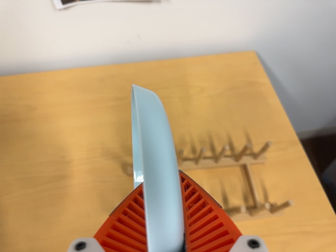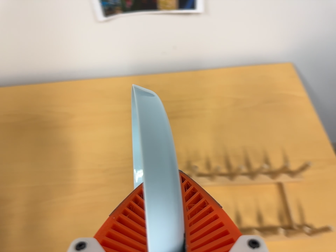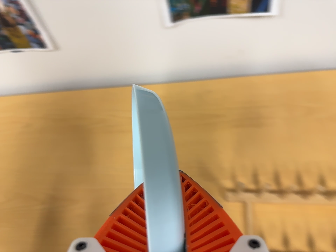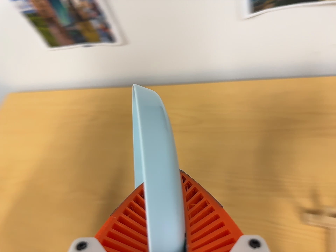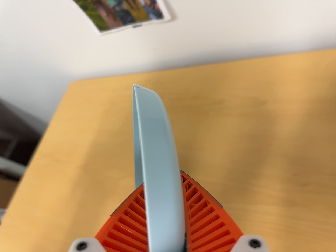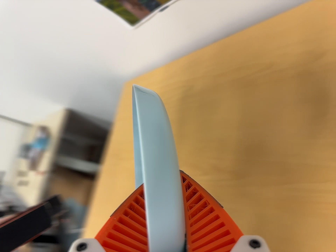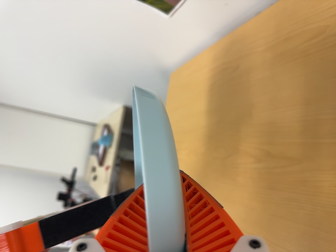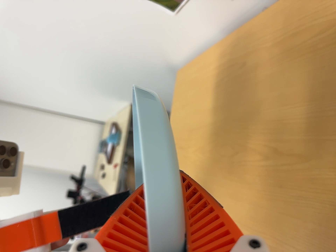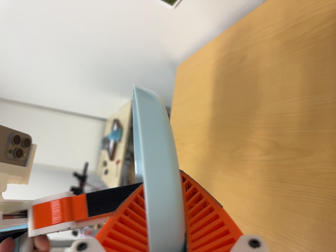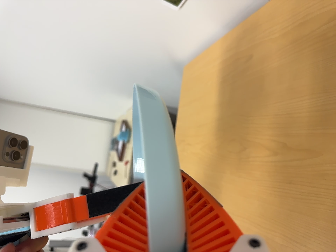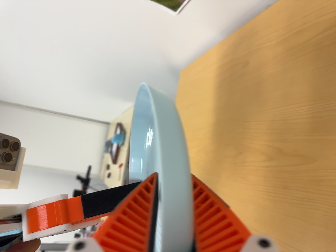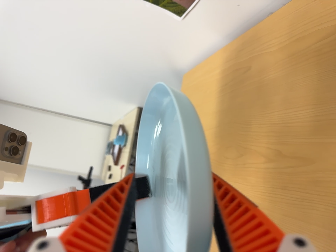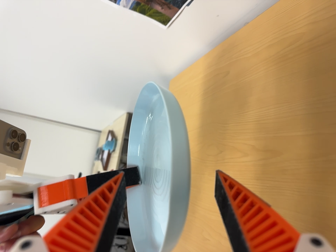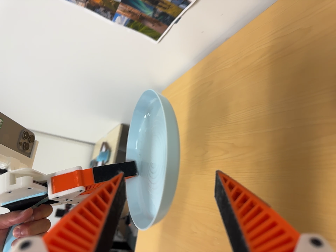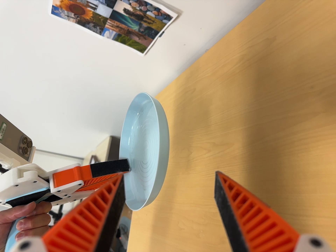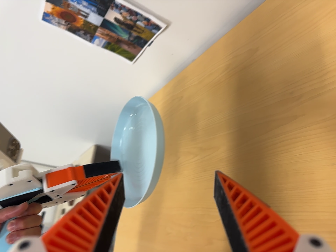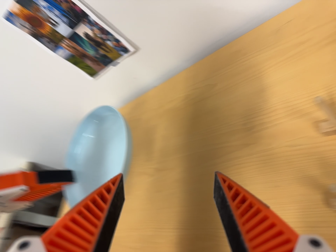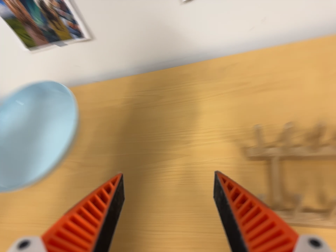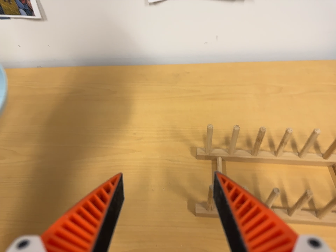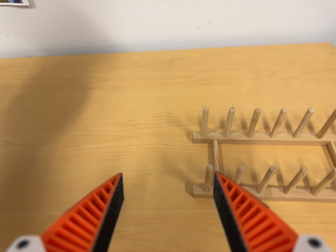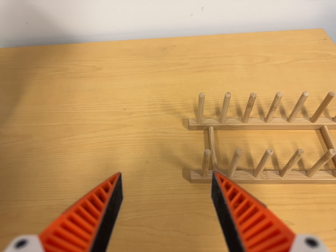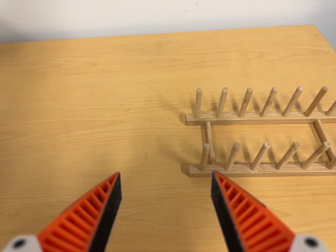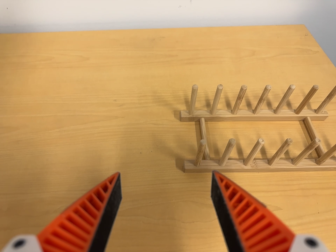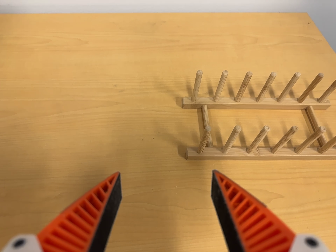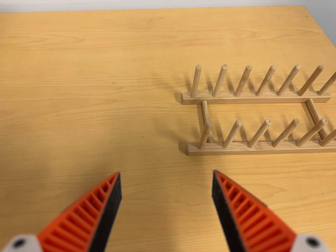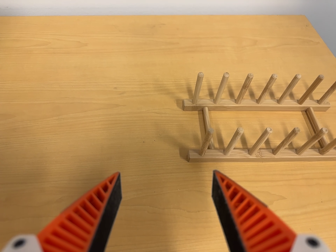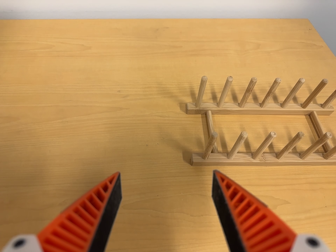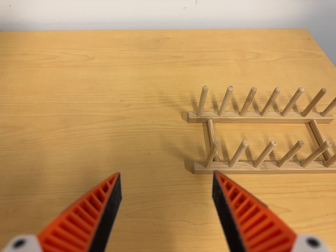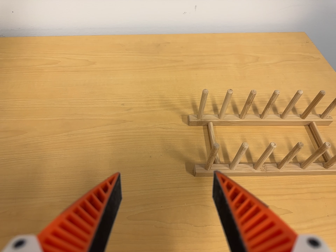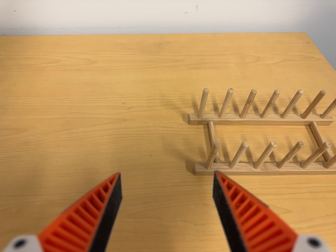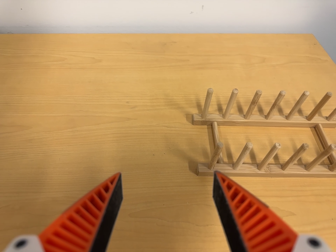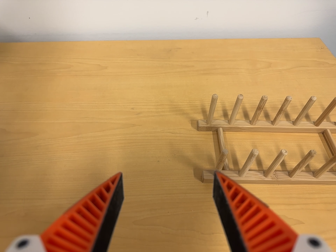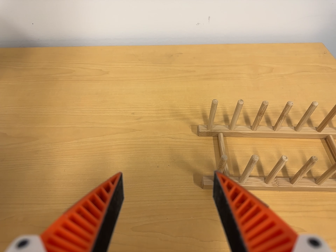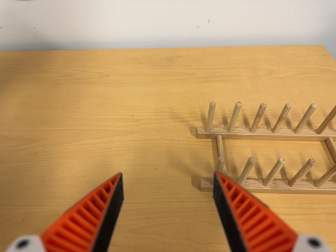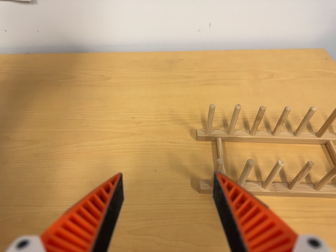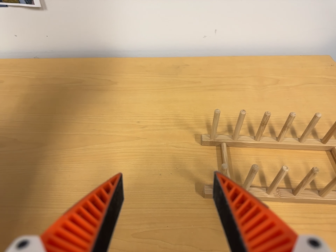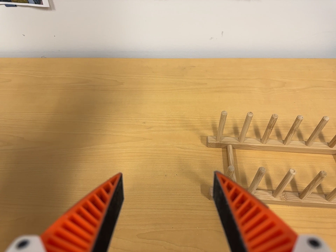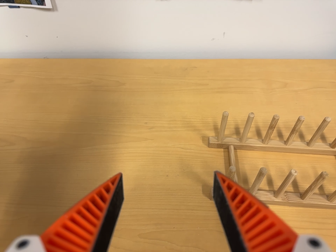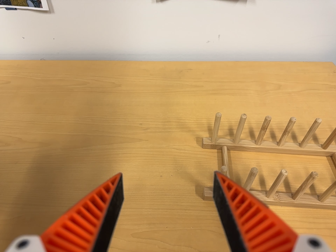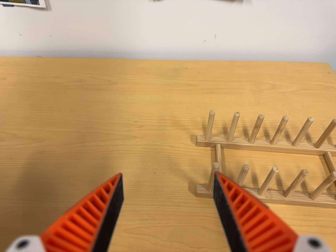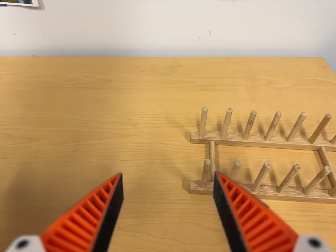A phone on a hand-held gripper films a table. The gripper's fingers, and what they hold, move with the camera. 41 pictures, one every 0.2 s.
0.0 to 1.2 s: The scene slides to the right, as the camera pans about 75 degrees to its left. It travels forward, about 16 cm. Its aim tips toward the bottom of its view by about 10 degrees.
1.2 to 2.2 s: The camera shifts only a little, or ends up much as it began.
2.2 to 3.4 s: The camera swings to its right by about 40 degrees, and the scene slides to the left. It travels backward, toward the bottom of its view and to its left, about 24 cm. Its aim tips toward the top of its view by about 20 degrees. It rolls about its line of sight by about 20 degrees, and the scene rotates clockwise.
3.4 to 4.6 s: The scene slides to the left, as the camera pans about 30 degrees to its right. It travels to its left and toward the bottom of its view, about 12 cm.
4.6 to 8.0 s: The camera's aim tips toward the top of its view by about 10 degrees, and the scene shifts downward.
The film runs backward here.
